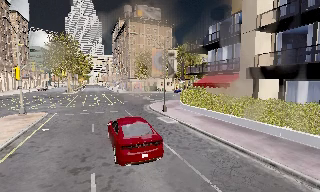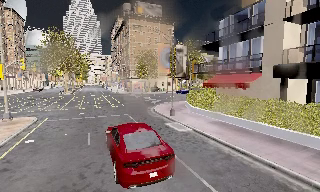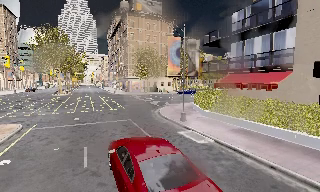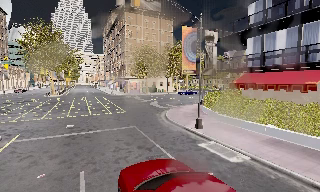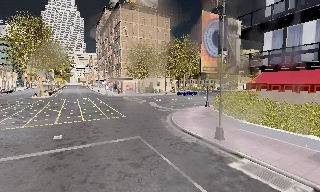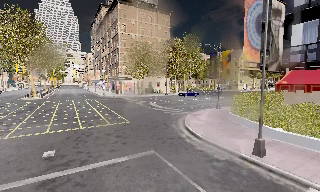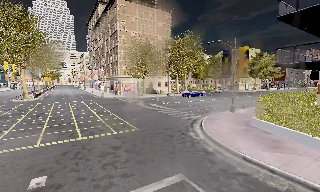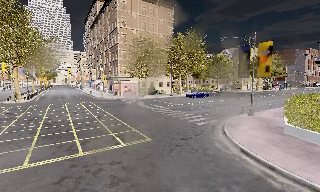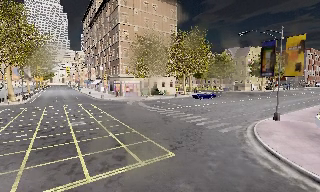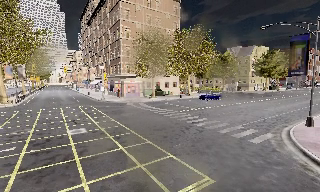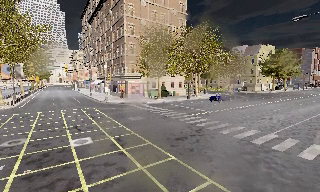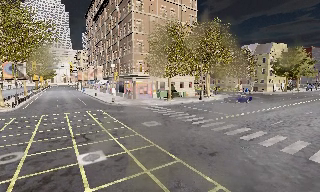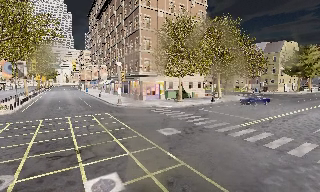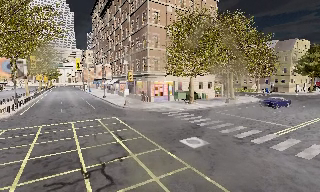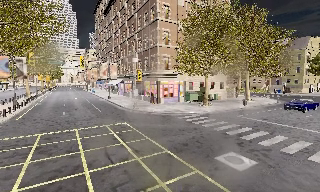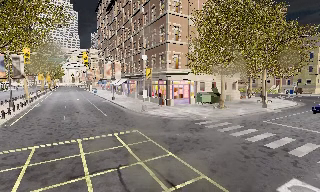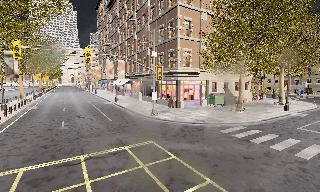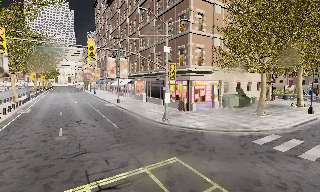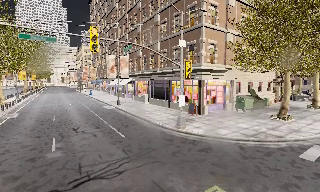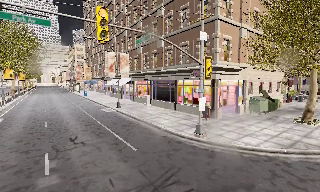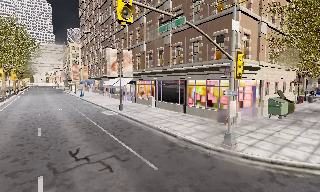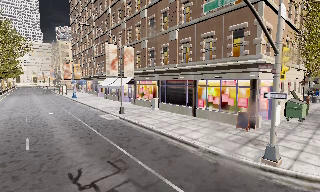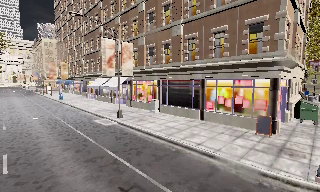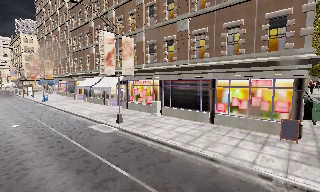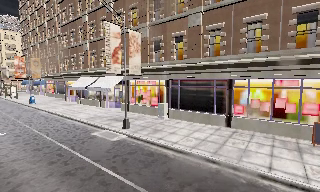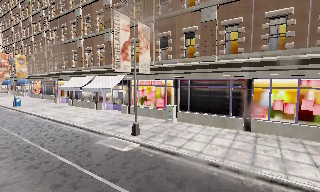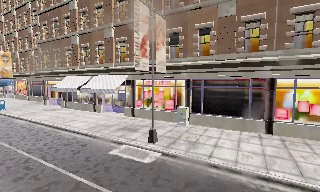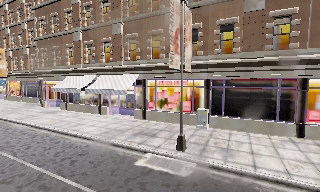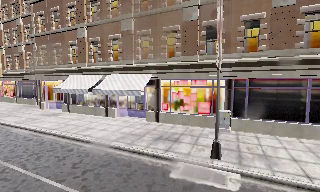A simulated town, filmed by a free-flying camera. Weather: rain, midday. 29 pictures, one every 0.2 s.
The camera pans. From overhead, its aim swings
clockwise.
0.0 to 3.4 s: The camera travels forward and to its left, about 40 m, so what stands in front looms larger.
3.4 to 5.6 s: The camera pans to its right, which is clockwise from overhead, by about 35 degrees. It travels to its left and forward, about 20 m, so close, fixed things drift to the right.
The film runs forward here.
